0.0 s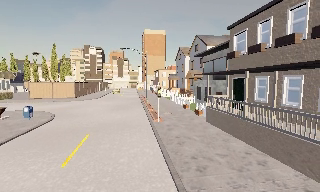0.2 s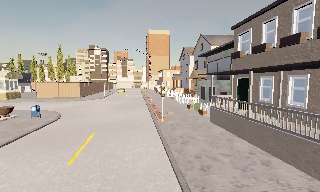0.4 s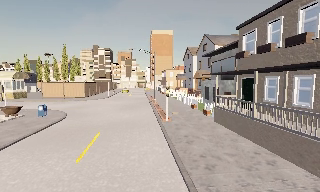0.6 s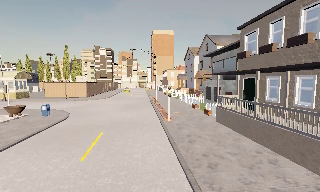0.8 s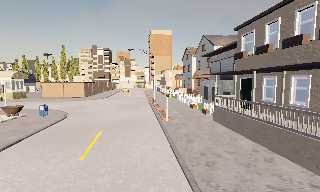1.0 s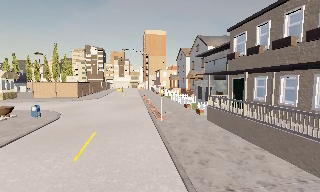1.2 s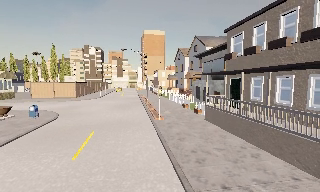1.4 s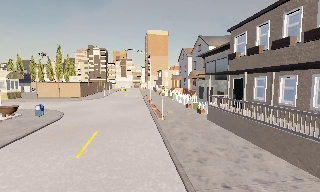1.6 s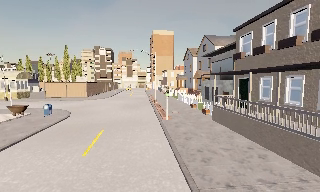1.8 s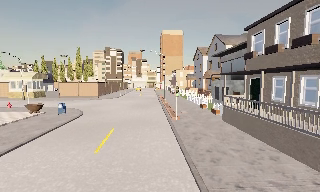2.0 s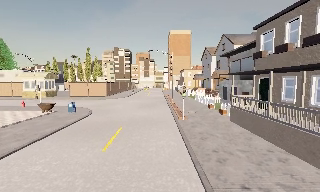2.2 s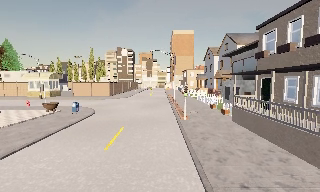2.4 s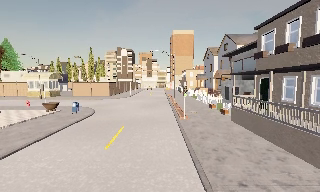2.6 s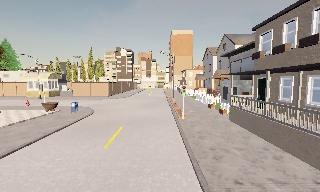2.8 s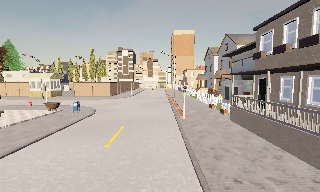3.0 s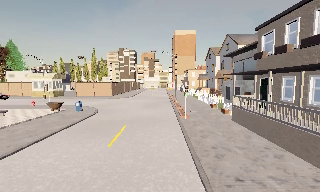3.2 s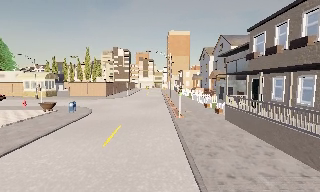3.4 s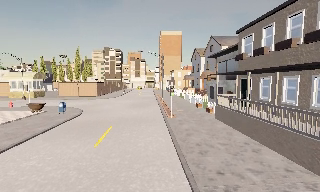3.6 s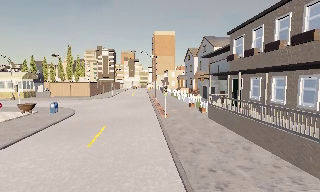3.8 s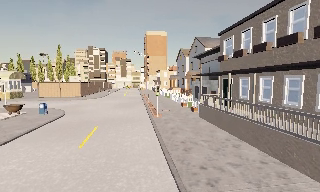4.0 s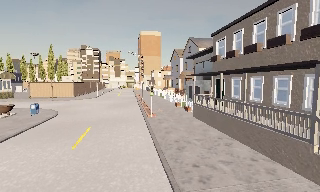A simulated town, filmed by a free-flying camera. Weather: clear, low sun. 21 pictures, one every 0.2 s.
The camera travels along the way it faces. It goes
backward.
0.0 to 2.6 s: The camera travels backward, about 1 m, so what stands in front gets smaller.
2.6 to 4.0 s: The scene slides to the left, as the camera pans about 10 degrees to its right. It travels backward, about 0.5 m, so what stands in front gets smaller.
The film runs backward here.
